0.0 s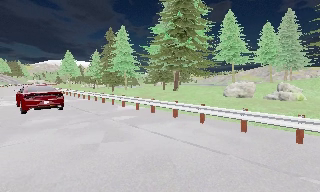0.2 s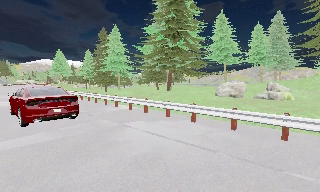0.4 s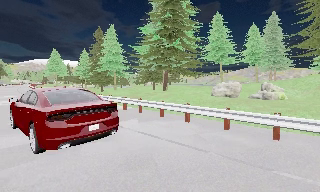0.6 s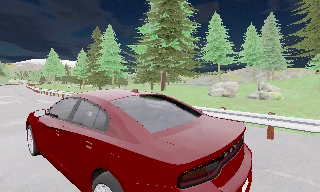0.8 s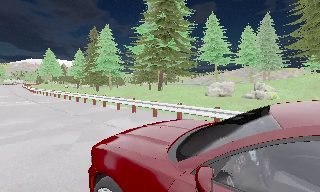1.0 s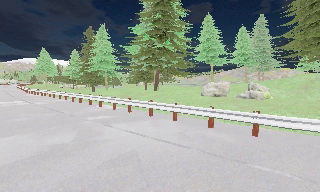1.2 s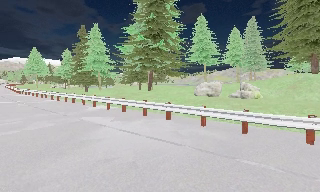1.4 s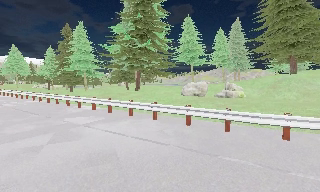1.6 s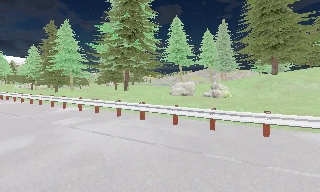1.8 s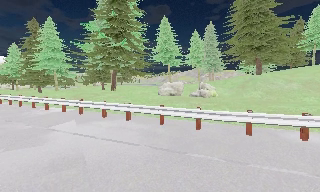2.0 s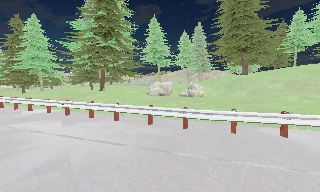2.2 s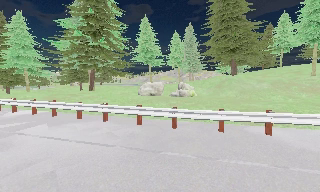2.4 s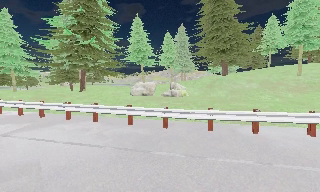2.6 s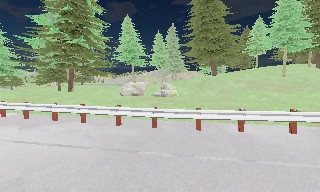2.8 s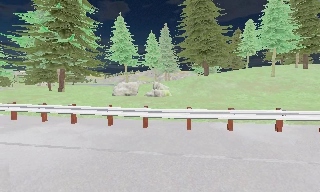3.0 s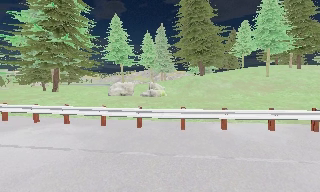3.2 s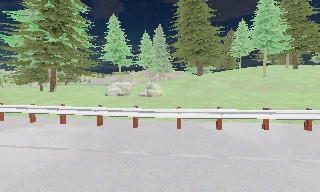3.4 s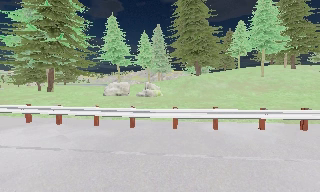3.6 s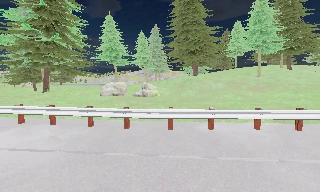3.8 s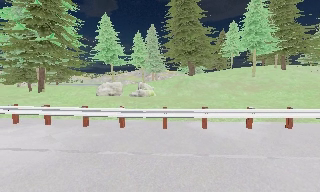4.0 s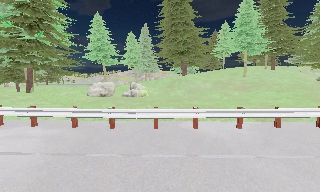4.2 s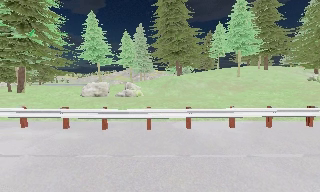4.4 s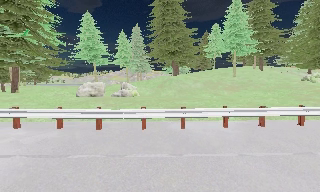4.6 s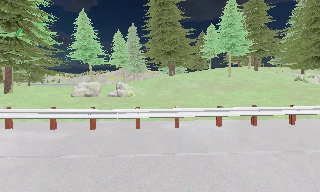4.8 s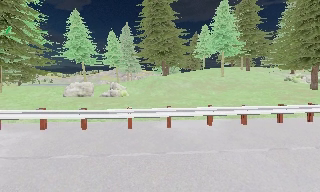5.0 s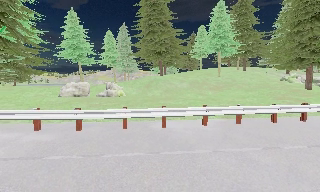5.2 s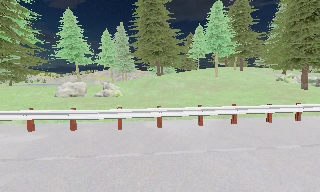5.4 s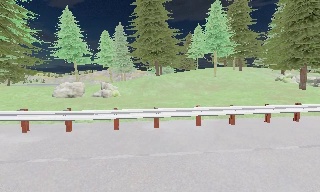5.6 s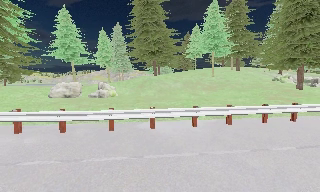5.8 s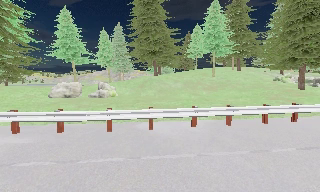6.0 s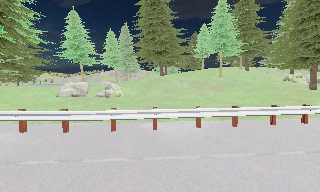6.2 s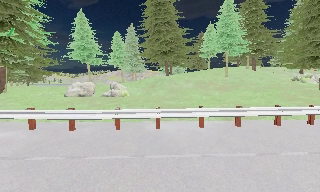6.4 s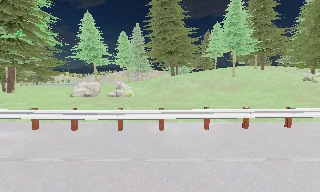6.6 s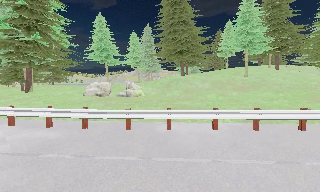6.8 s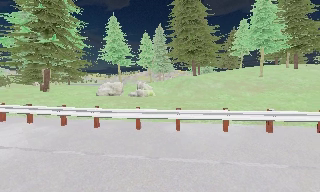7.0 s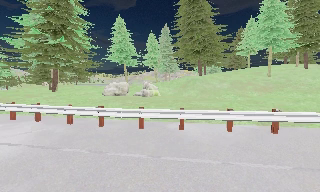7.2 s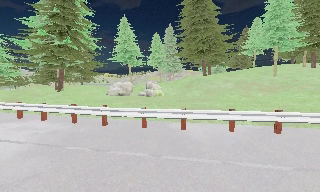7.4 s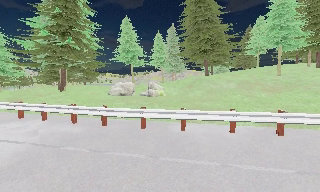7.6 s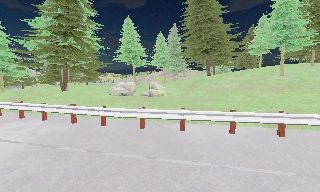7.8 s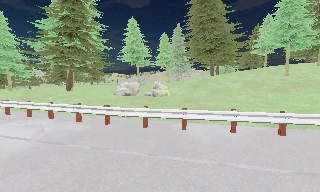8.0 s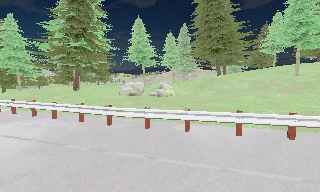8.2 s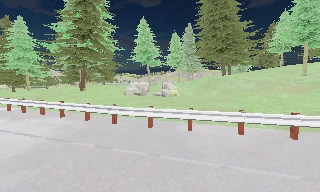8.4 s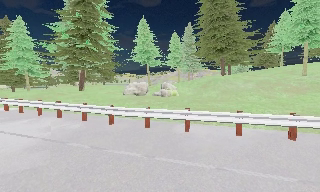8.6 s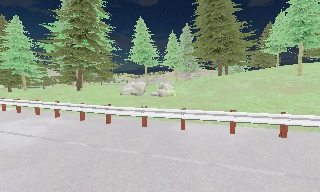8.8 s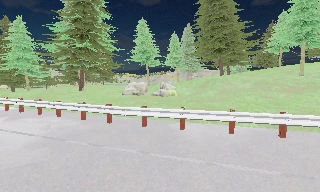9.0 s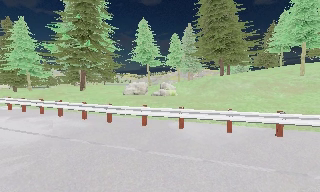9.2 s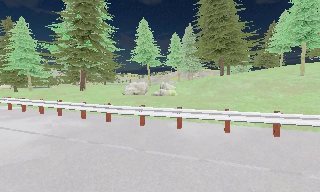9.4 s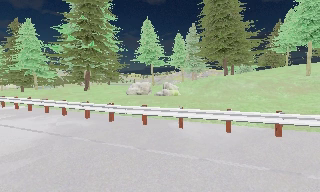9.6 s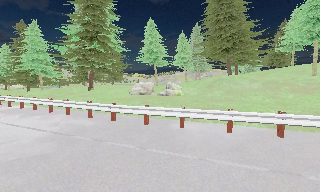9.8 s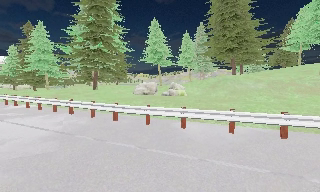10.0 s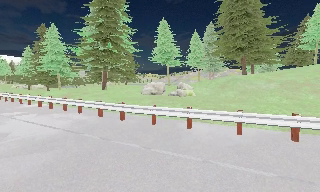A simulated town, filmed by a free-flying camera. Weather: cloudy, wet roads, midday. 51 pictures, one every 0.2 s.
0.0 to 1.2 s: The camera shifts only a little, or ends up much as it began.
1.2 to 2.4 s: The camera pans to its right, which is clockwise from overhead, by about 20 degrees. It travels to its right, about 0.5 m, so close, fixed things drift to the left.
2.4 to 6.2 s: The camera pans to its right, which is clockwise from overhead, by about 15 degrees. It travels to its right, about 1.5 m, so close, fixed things drift to the left.
6.2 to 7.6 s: The scene slides to the right, as the camera pans about 15 degrees to its left. It travels to its right, about 0.5 m.
7.6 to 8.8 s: The camera shifts only a little, or ends up much as it began.
8.8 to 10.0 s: The camera travels to its right, about 0.5 m.
The film runs backward here.
